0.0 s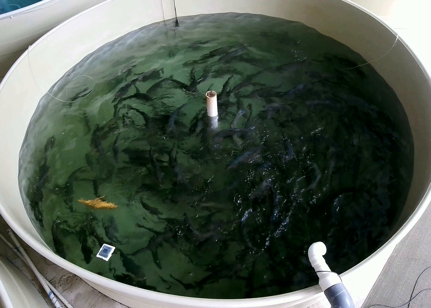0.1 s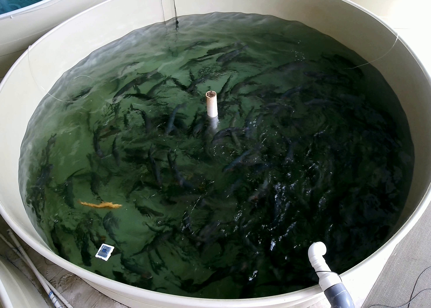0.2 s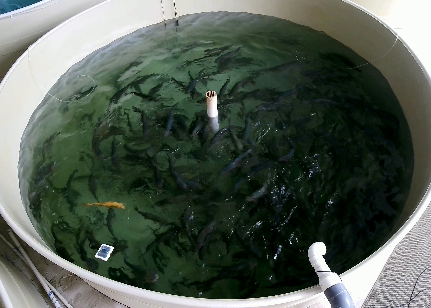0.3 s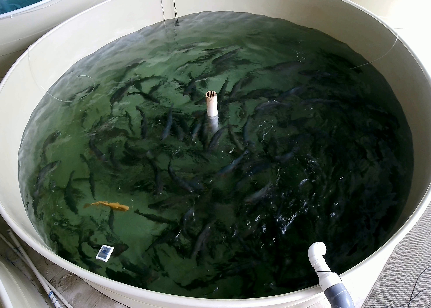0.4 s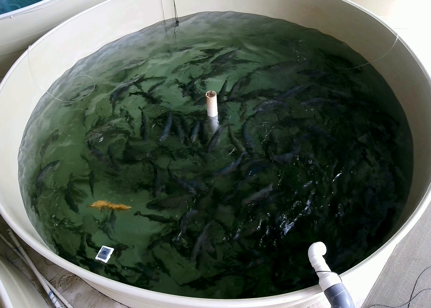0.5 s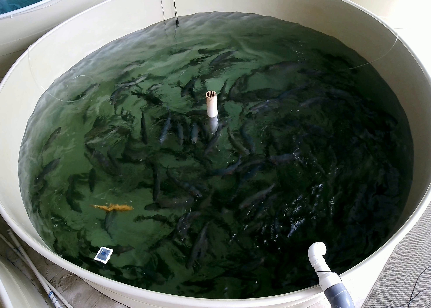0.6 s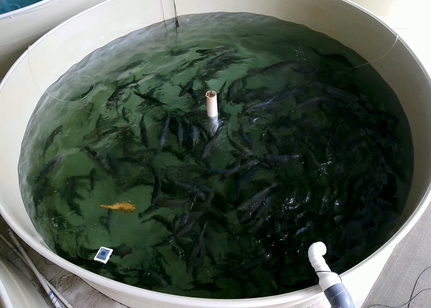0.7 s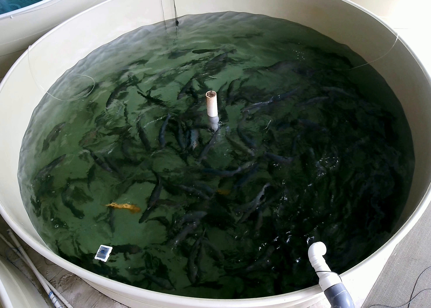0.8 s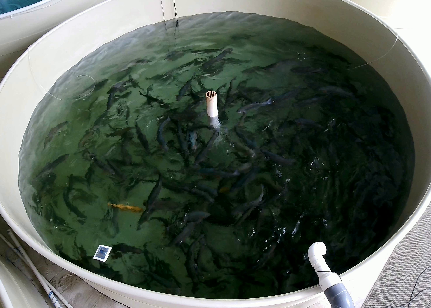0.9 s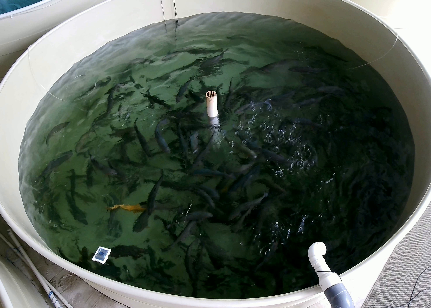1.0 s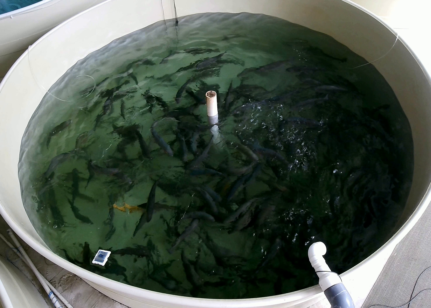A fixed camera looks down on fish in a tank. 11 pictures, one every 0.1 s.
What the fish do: Foraging.
